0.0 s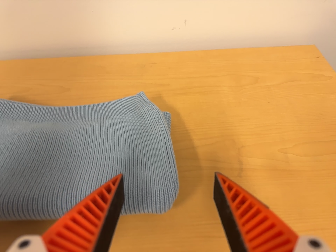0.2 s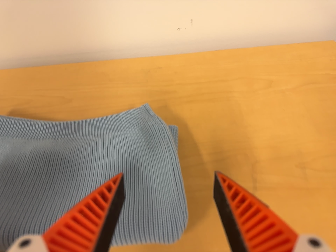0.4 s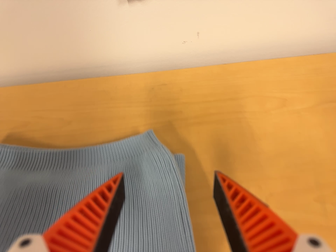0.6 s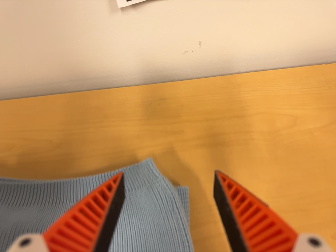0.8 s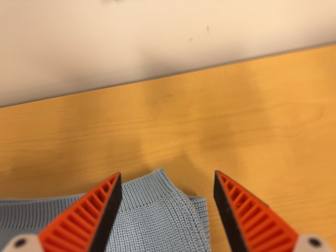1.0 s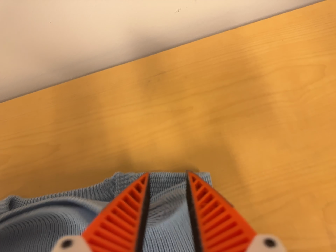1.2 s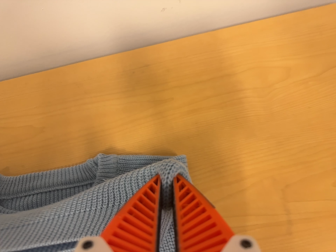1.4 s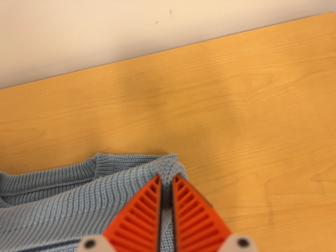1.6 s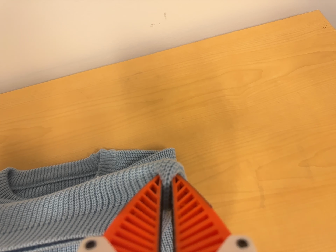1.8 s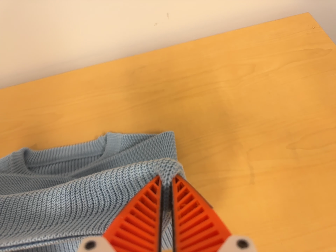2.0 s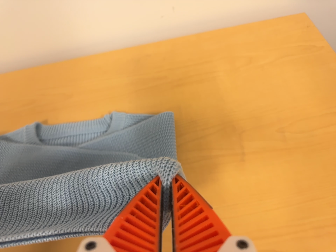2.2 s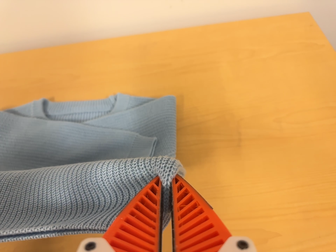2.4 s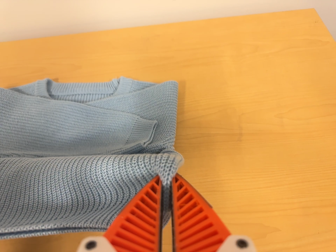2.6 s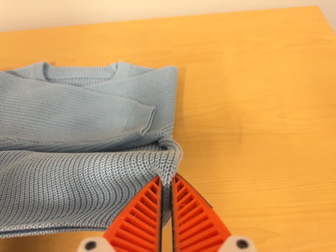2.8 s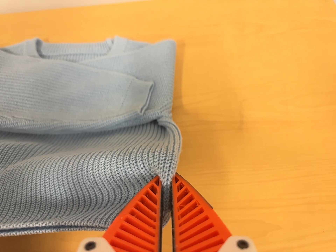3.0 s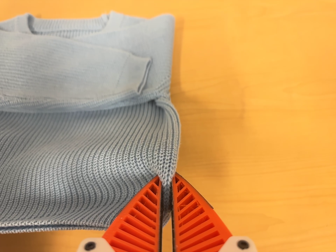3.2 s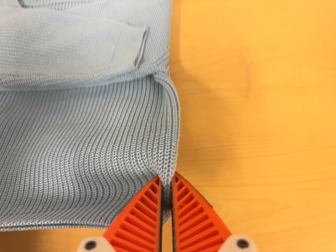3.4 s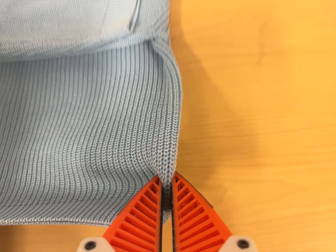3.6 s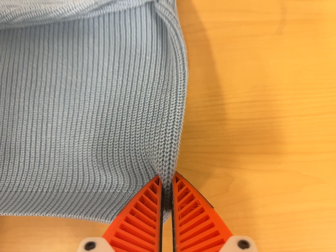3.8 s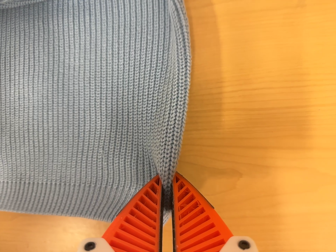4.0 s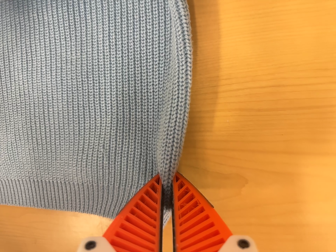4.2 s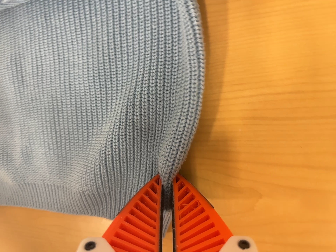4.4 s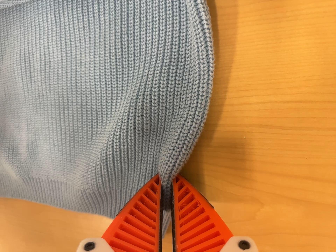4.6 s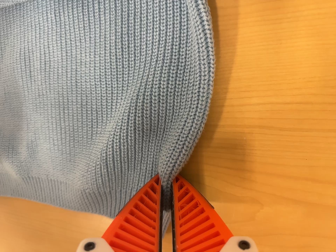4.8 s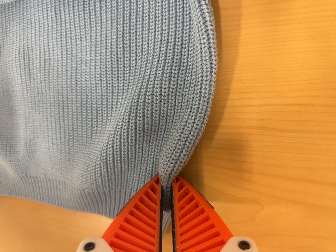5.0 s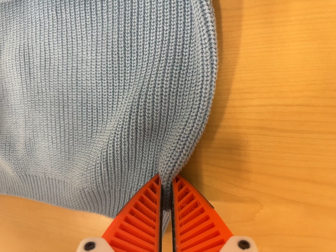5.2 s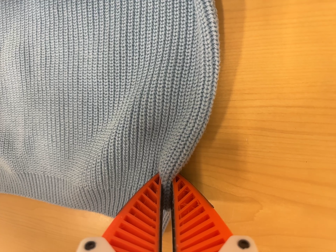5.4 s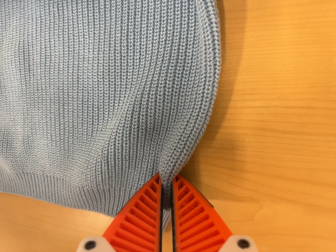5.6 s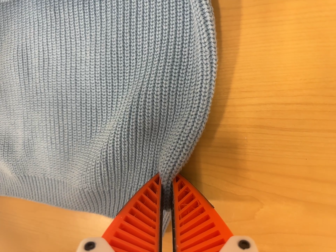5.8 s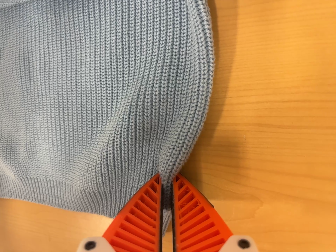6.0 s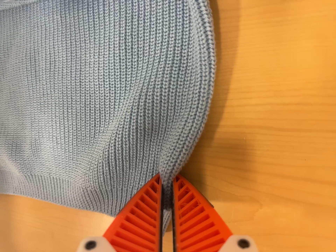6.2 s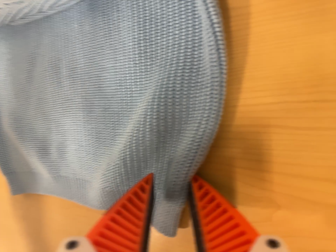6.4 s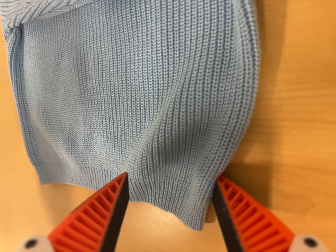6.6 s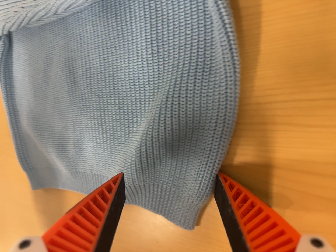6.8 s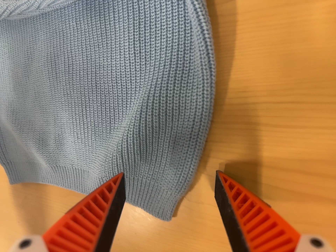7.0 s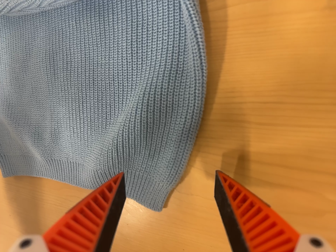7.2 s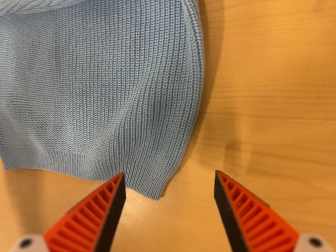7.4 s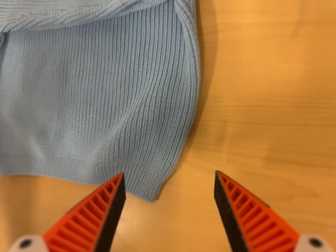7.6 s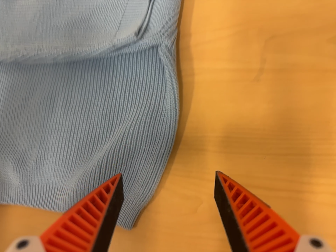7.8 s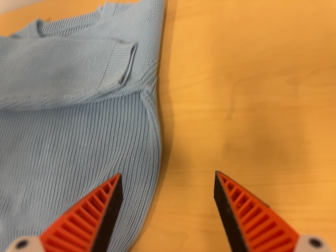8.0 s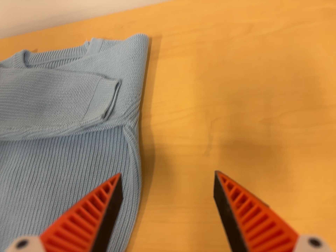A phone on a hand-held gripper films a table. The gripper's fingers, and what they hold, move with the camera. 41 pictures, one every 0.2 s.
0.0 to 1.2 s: The camera travels toward the top of its view and forward, about 18 cm. Its aim tips toward the bottom of its view by about 15 degrees. It rolls about its line of sight by about 10 degrees, and the scene rotates counterclockwise.
1.2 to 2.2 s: The camera travels backward and toward the bottom of its view, about 22 cm, so what stands in front gets smaller.
2.2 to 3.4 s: The camera travels forward, about 14 cm, so what stands in front looms larger. Its aim tips toward the bottom of its view by about 15 degrees, and the scene shifts upward.
3.4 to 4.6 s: The camera swings to its left by about 20 degrees, and the scene slides to the right. It travels forward, toward the top of its view and to its right, about 14 cm, so what stands in front looms larger. Its aim tips toward the bottom of its view by about 20 degrees, and the scene shifts upward.
4.6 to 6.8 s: The camera shifts only a little, or ends up much as it began.
6.8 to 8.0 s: The scene slides to the left, as the camera pans about 20 degrees to its right. It travels backward and toward the bottom of its view, about 12 cm. Its aim tips toward the top of its view by about 30 degrees, and the scene shifts downward.
The film runs backward here.
